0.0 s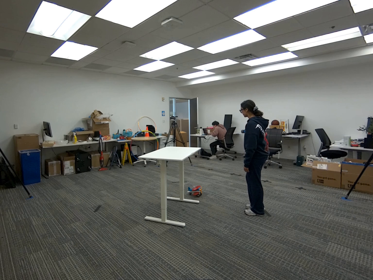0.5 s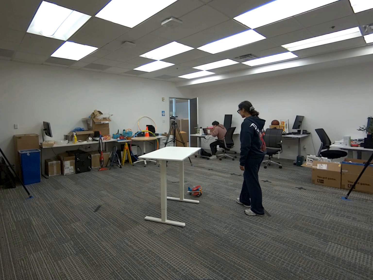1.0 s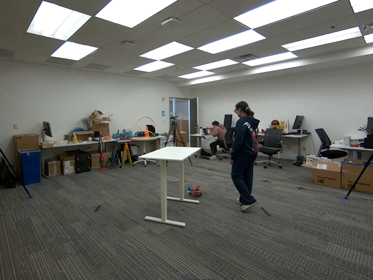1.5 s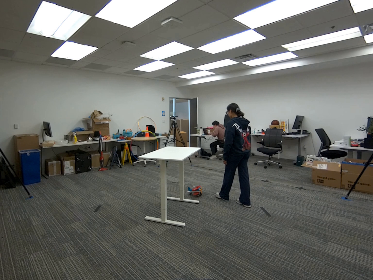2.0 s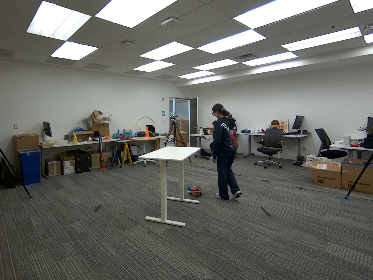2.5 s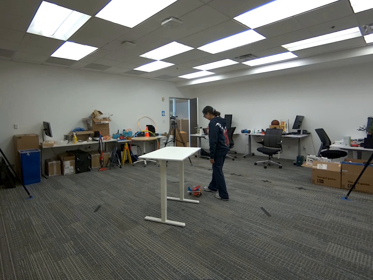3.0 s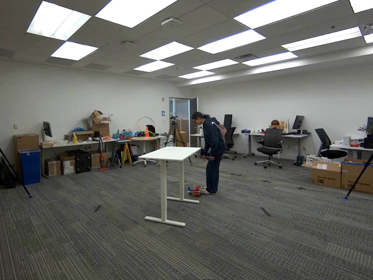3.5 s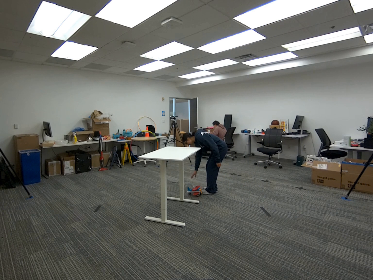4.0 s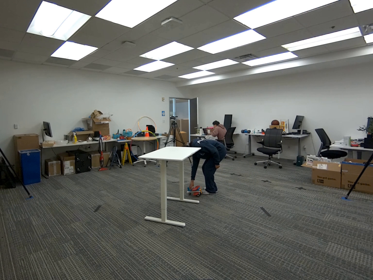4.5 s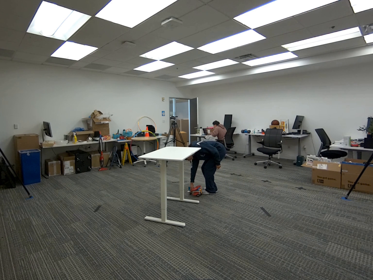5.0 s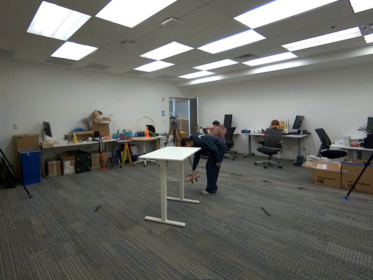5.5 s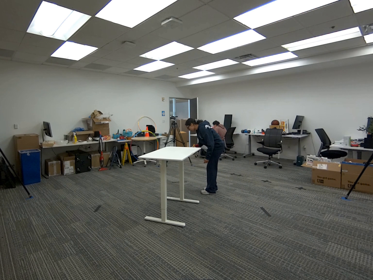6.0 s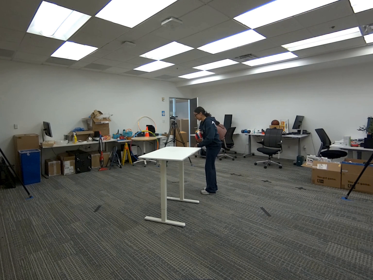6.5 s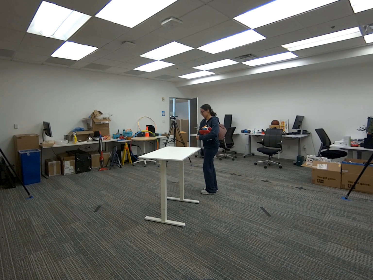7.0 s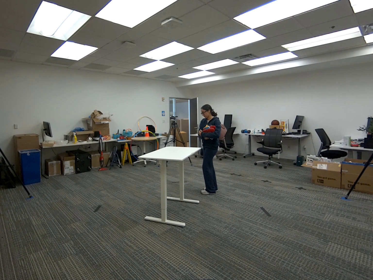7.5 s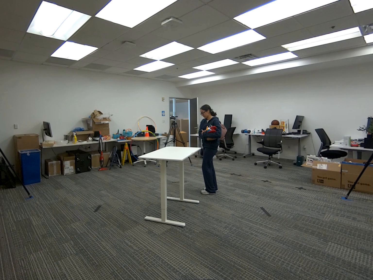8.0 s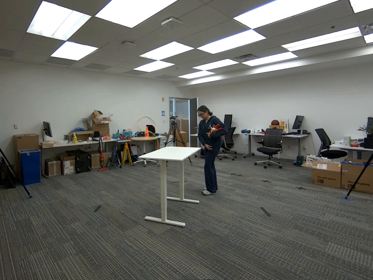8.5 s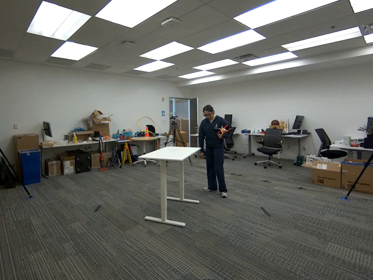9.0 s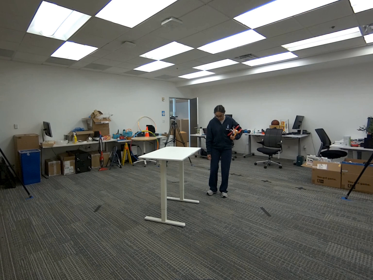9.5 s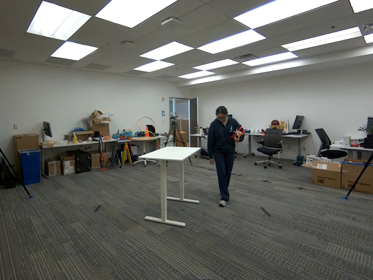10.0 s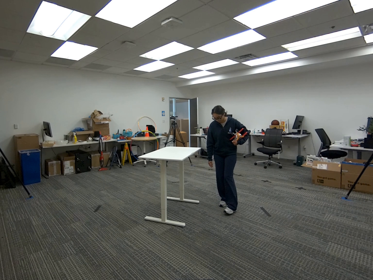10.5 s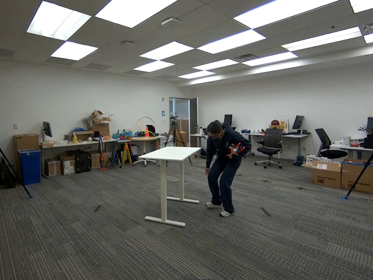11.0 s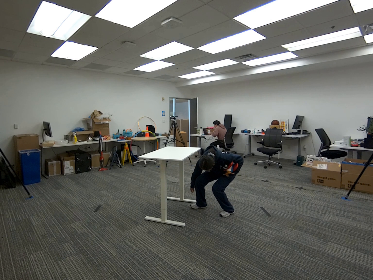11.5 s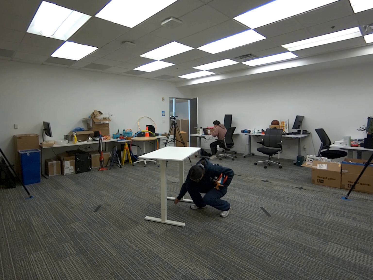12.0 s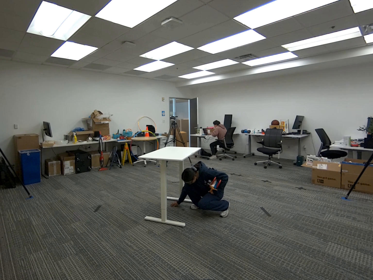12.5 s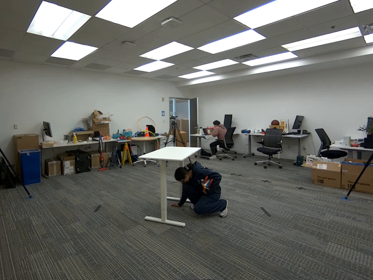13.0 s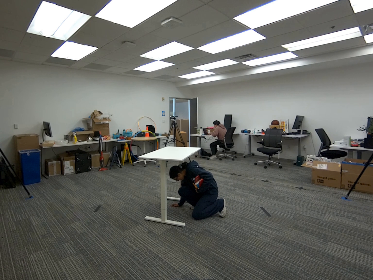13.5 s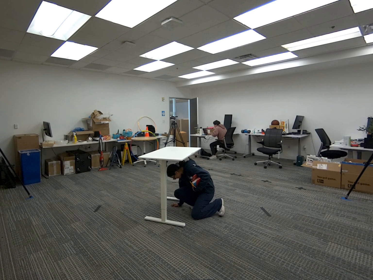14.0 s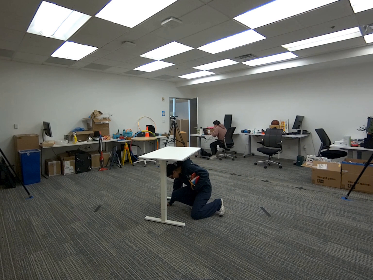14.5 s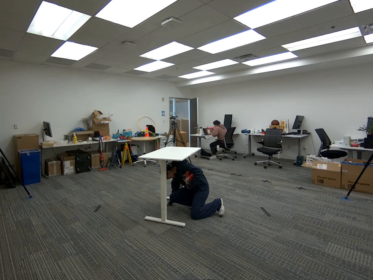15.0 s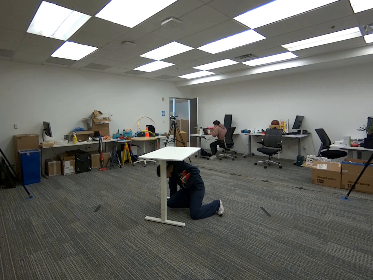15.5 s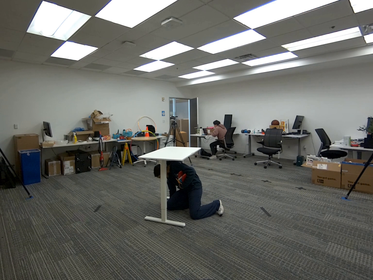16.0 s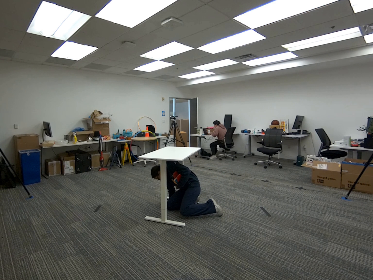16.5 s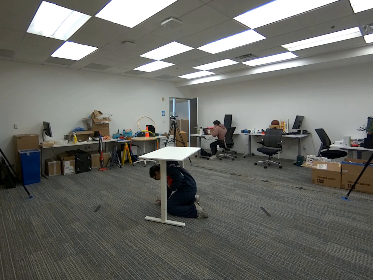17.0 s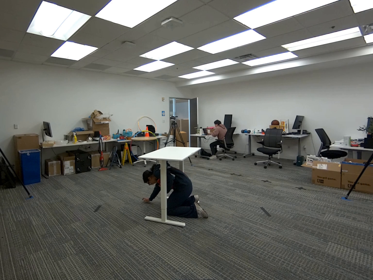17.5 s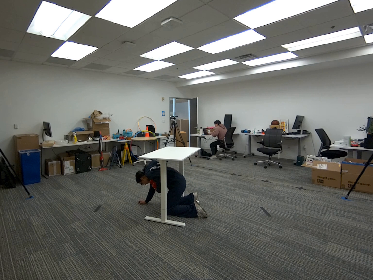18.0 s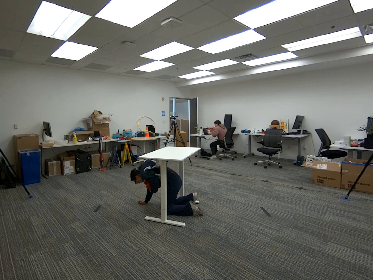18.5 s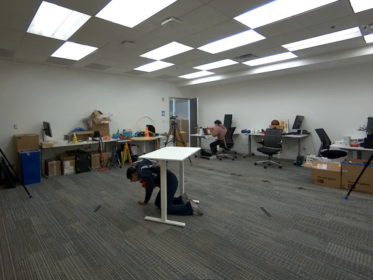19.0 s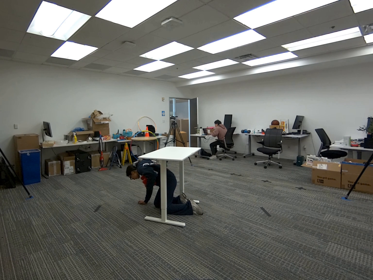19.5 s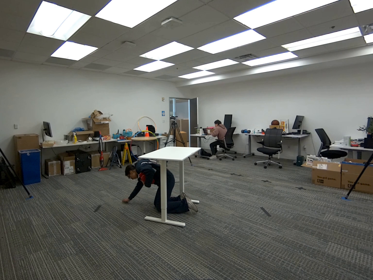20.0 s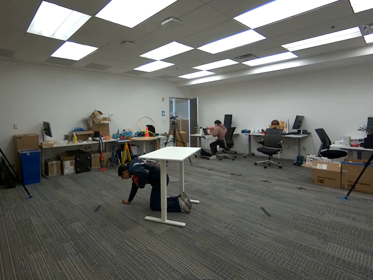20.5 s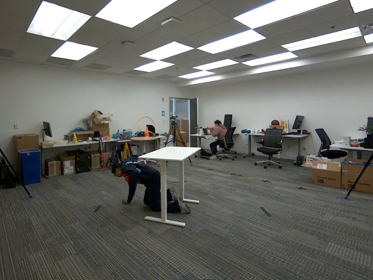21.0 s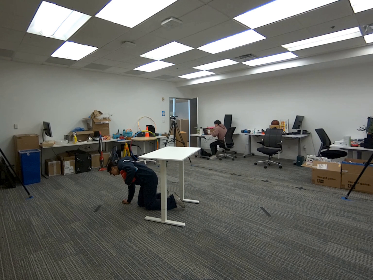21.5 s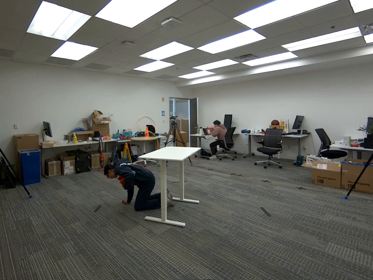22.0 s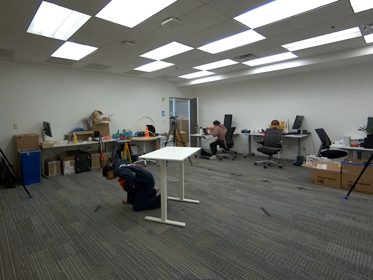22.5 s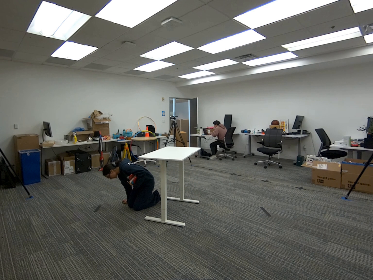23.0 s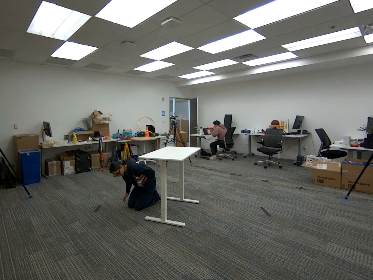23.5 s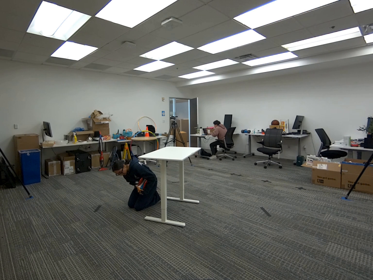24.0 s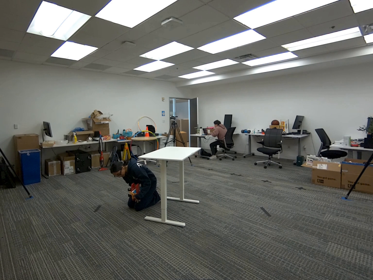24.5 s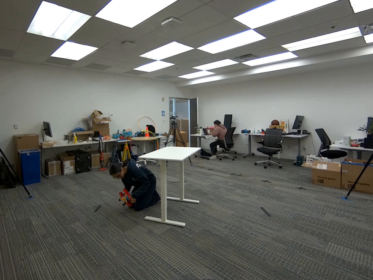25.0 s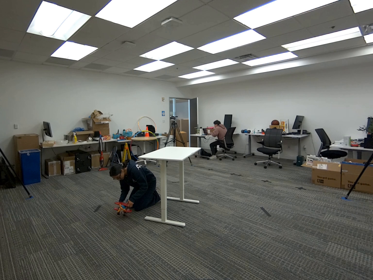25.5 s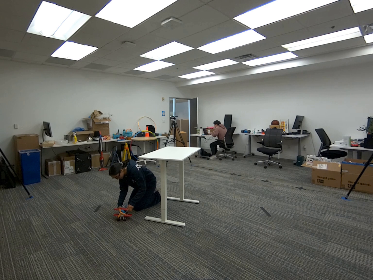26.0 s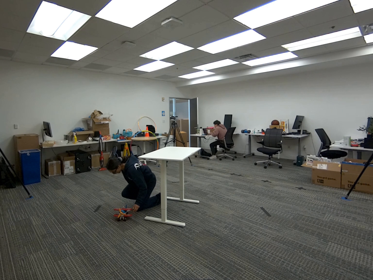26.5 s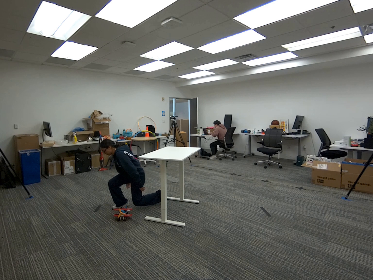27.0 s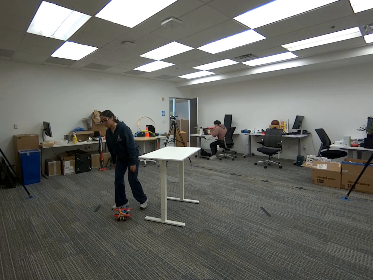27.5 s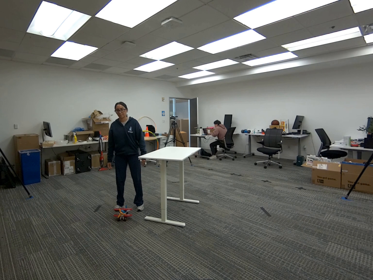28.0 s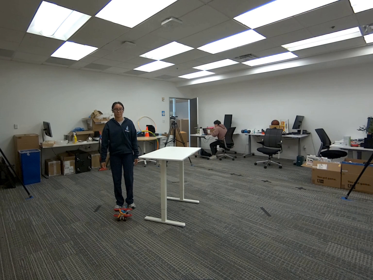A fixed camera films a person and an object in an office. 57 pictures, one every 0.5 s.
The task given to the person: Walk to the airplane on the ground, pick it up with your right hand, tuck it under your left arm, and crawl under and through the desk. Place the airplane back on the ground.
